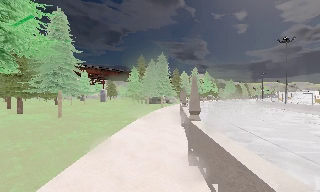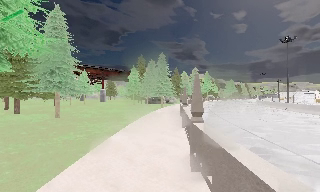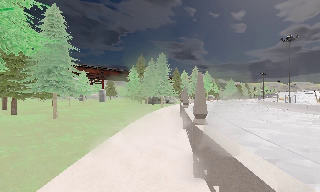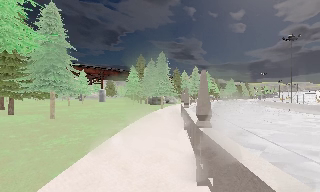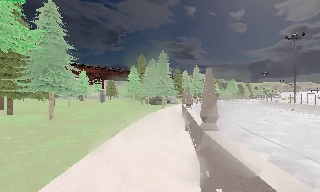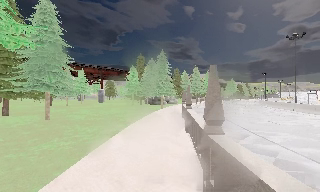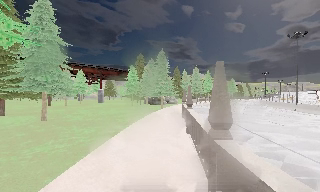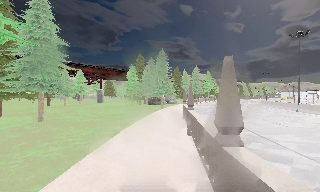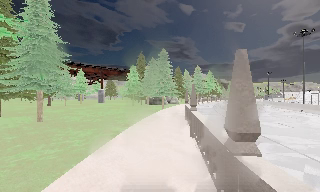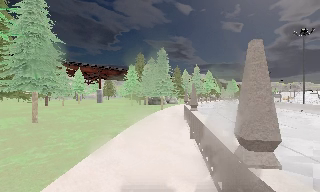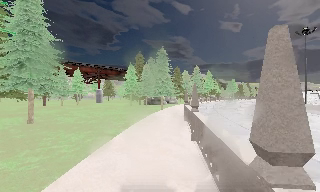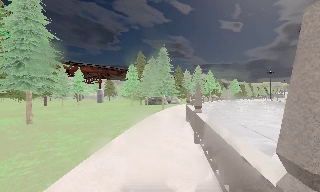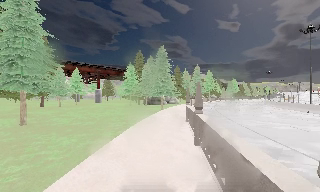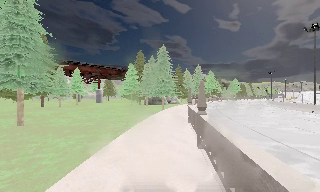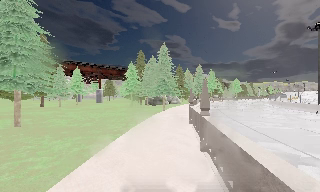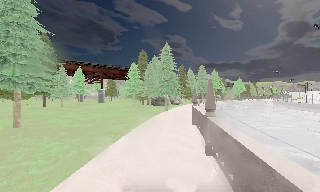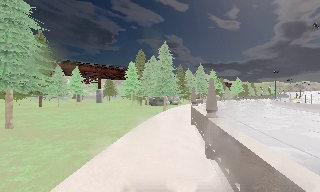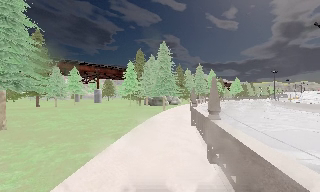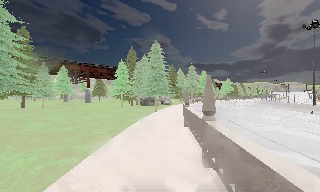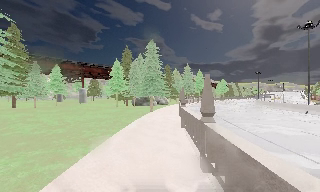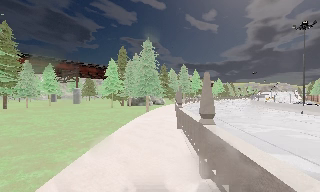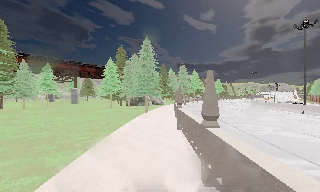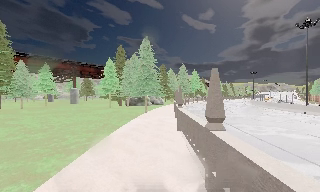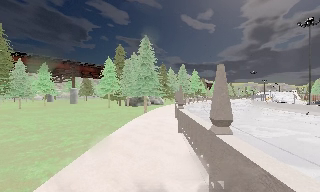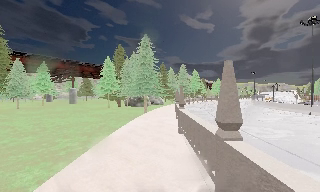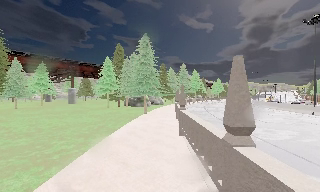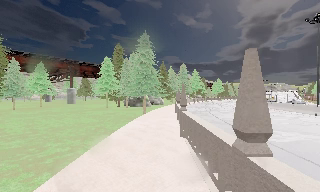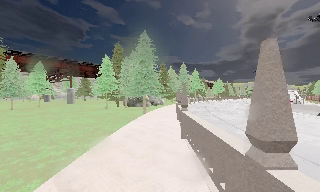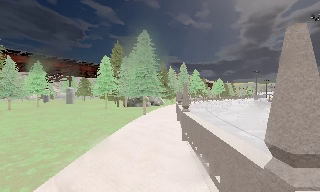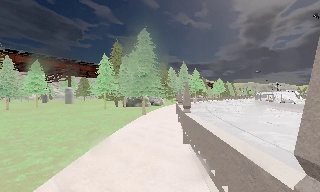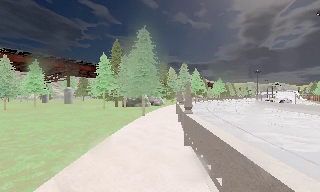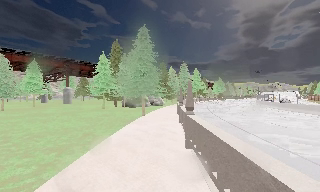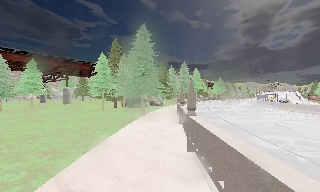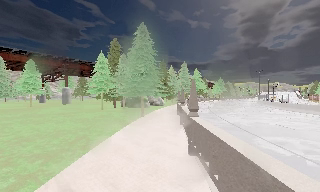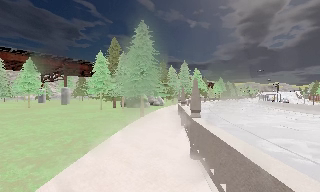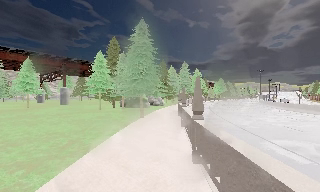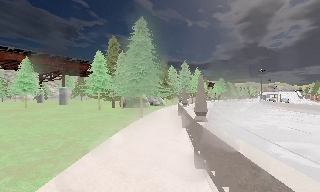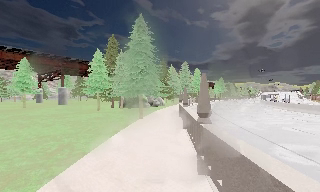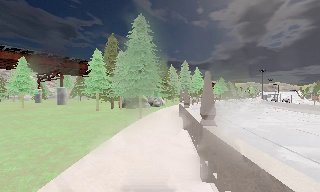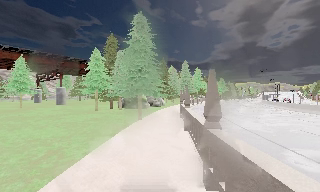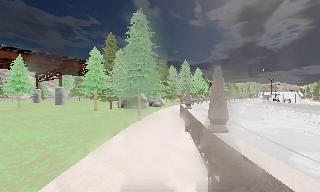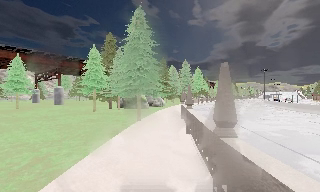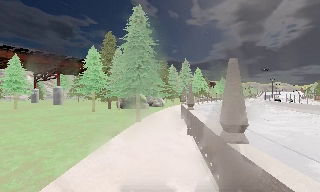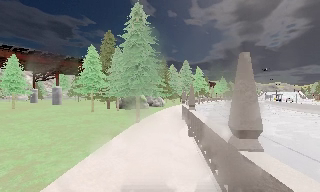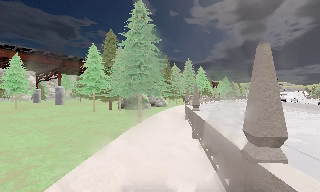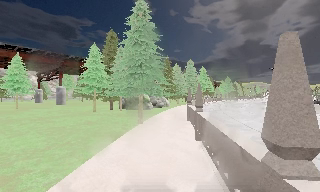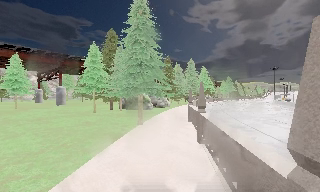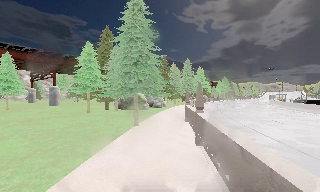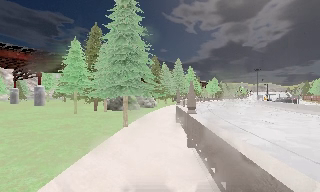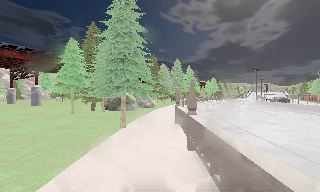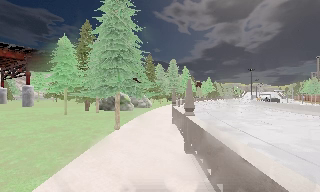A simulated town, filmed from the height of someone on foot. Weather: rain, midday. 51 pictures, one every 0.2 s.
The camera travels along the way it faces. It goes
forward.
0.0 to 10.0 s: The scene slides to the left, as the camera pans about 10 degrees to its right. It travels forward, about 18 m, so what stands in front looms larger.
The film runs forward here.
